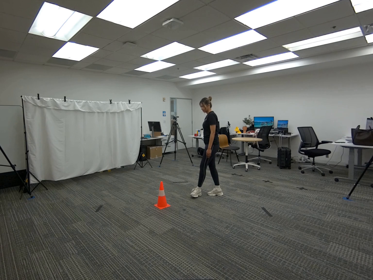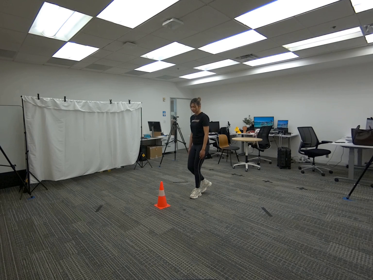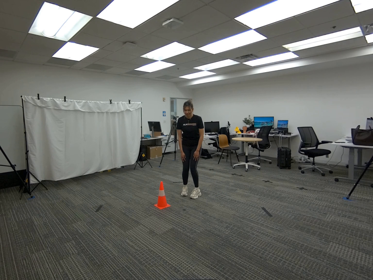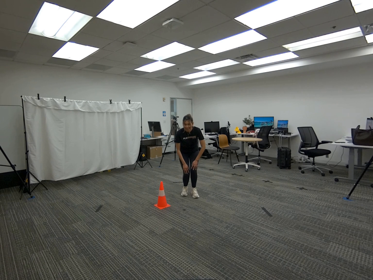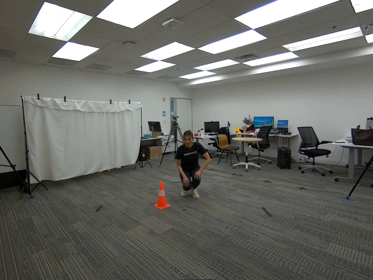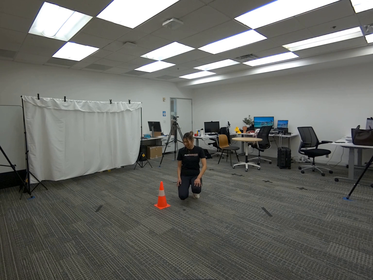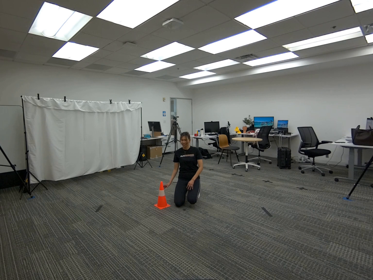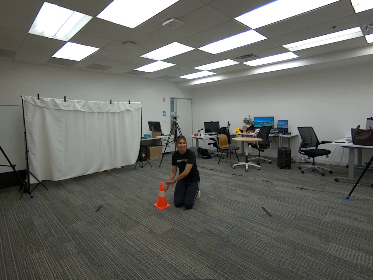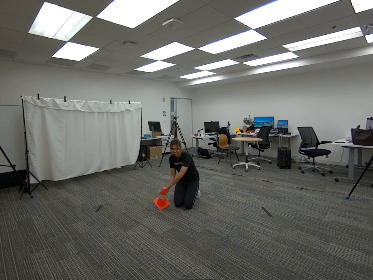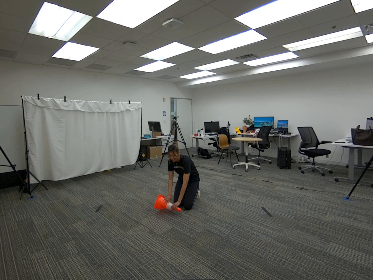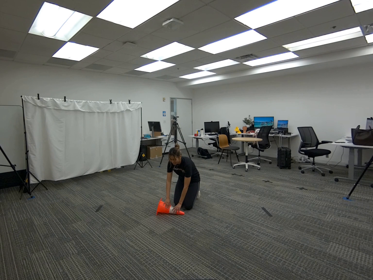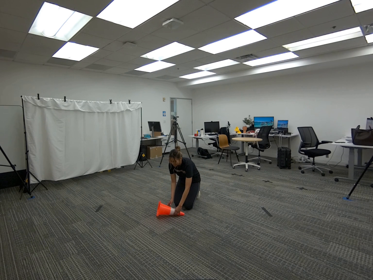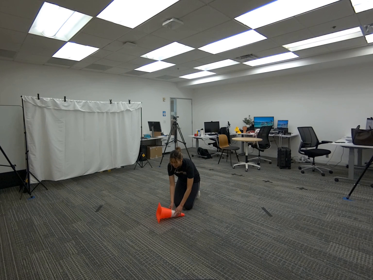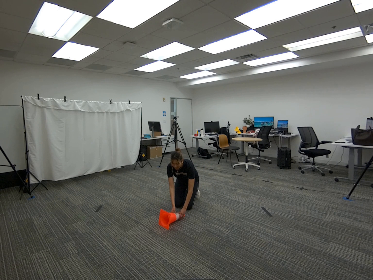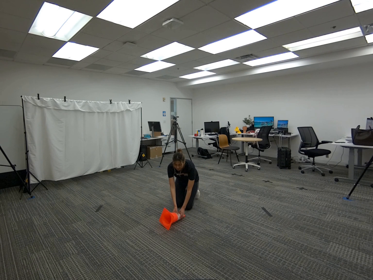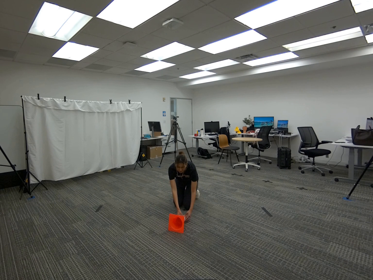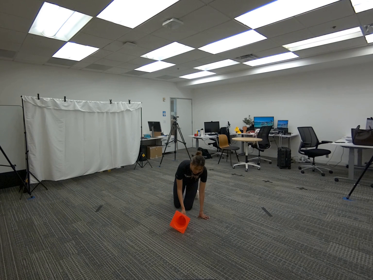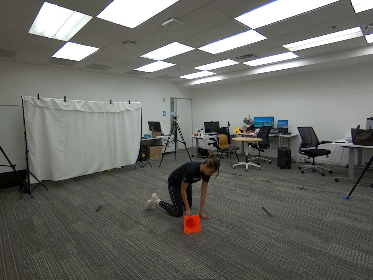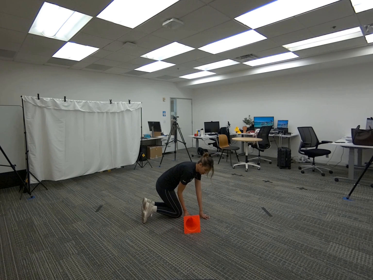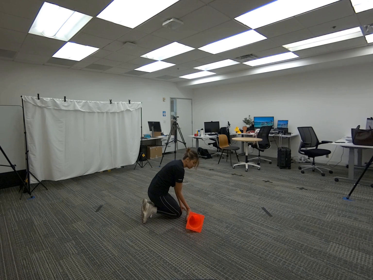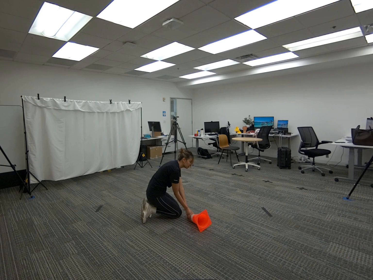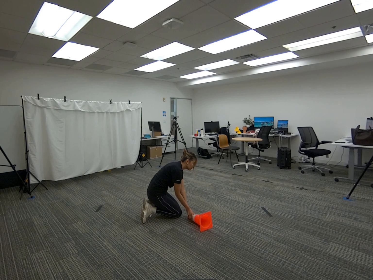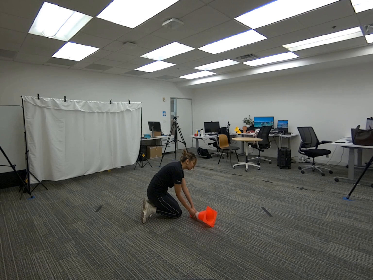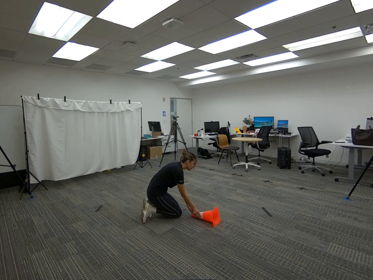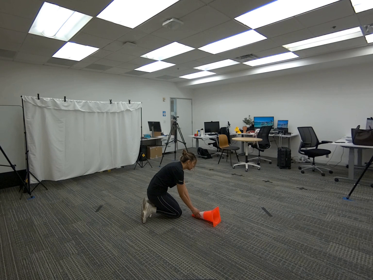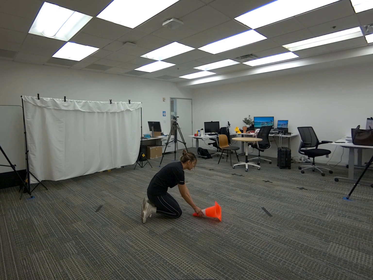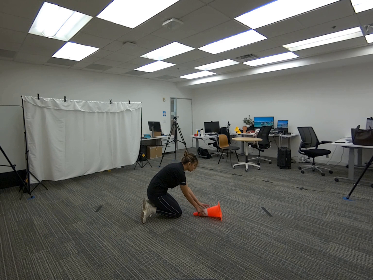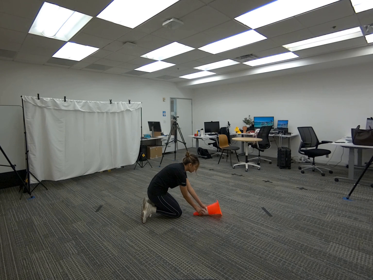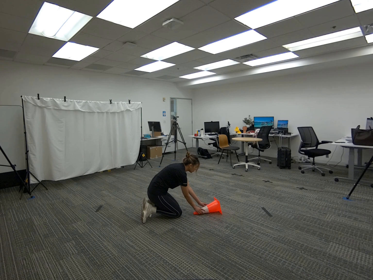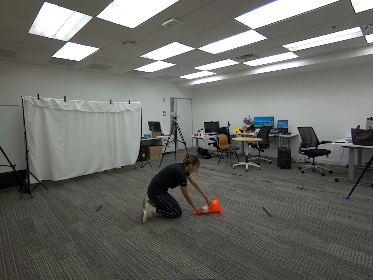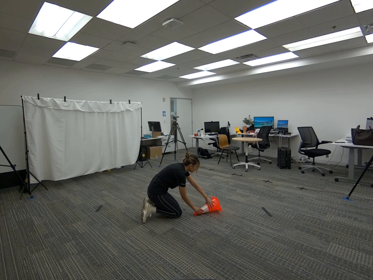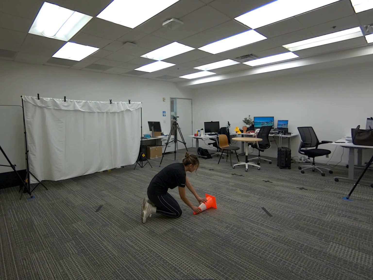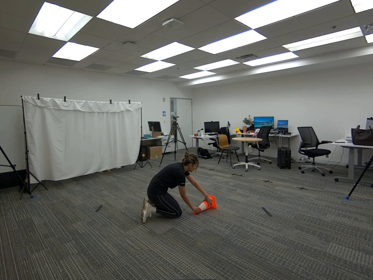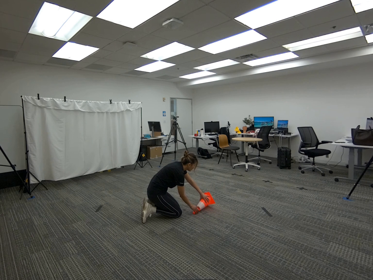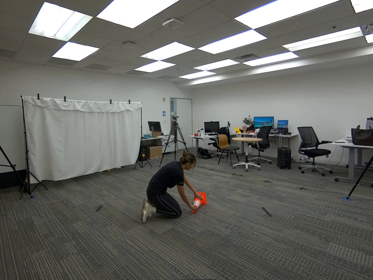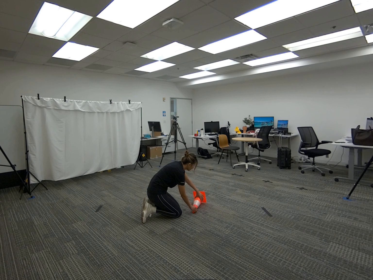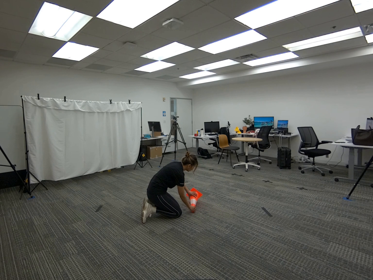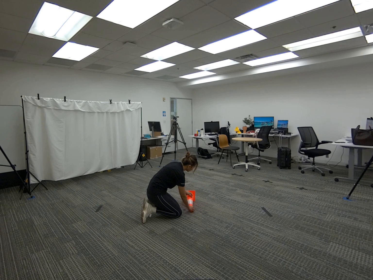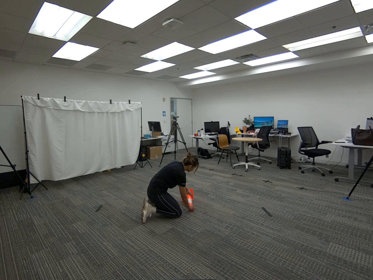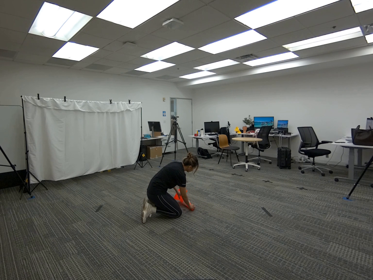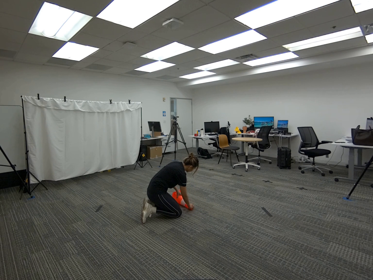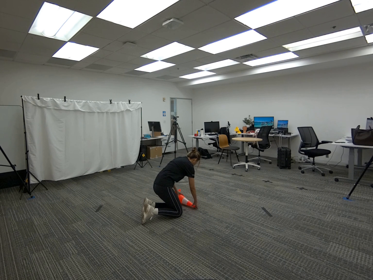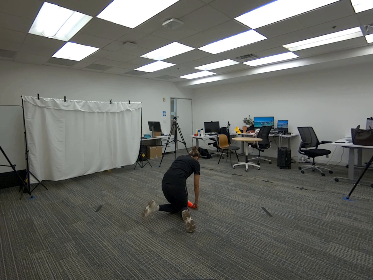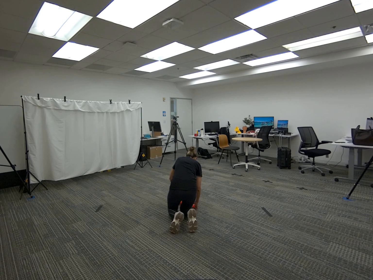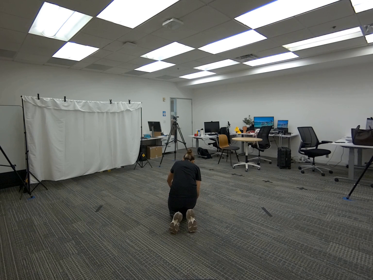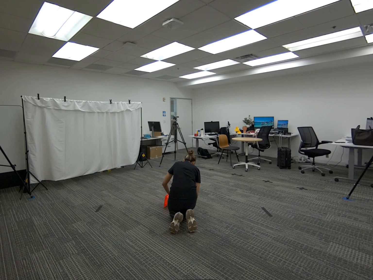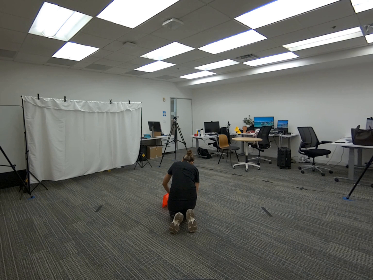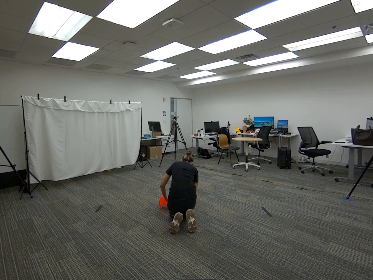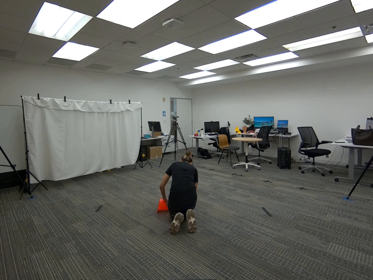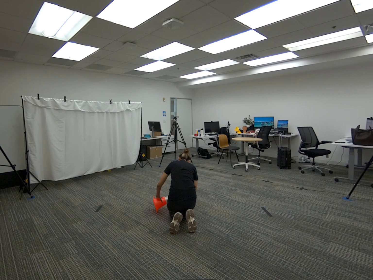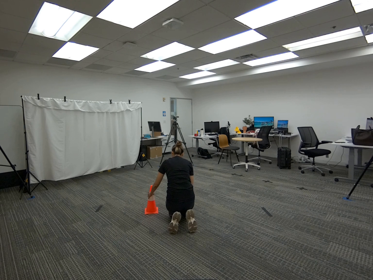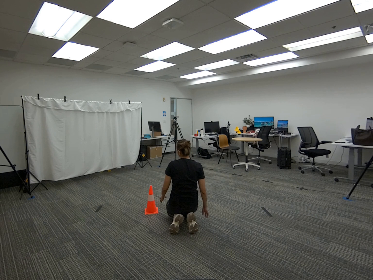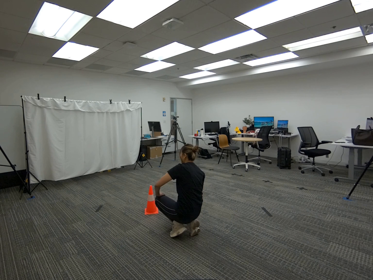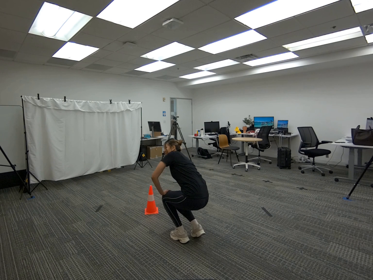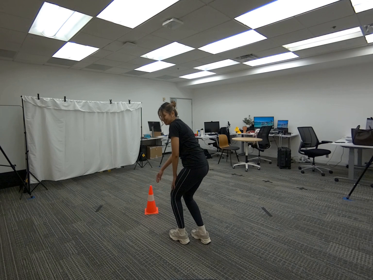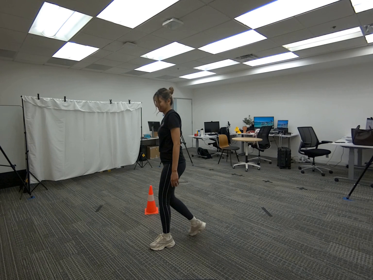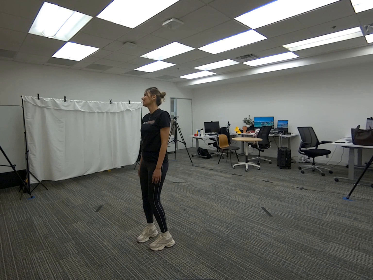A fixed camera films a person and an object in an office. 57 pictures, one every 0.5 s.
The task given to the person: Walk over to the traffic cone on the ground, place the cone to its side and use both hands to roll the cone on the ground until finish.
